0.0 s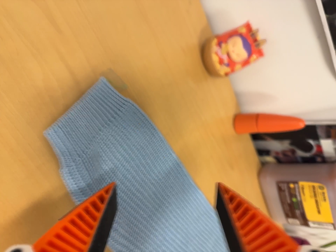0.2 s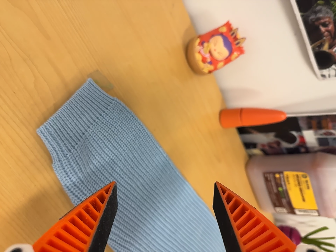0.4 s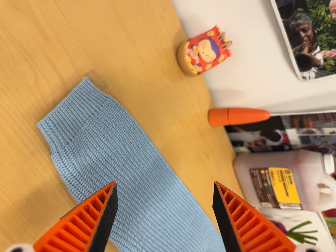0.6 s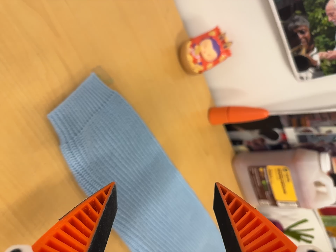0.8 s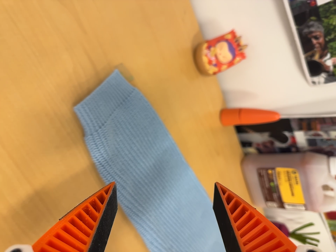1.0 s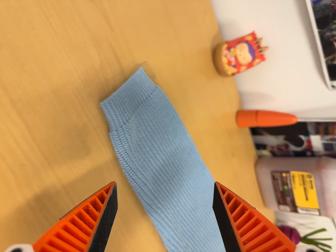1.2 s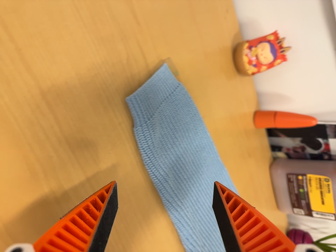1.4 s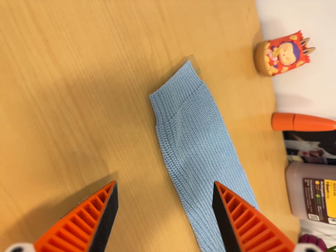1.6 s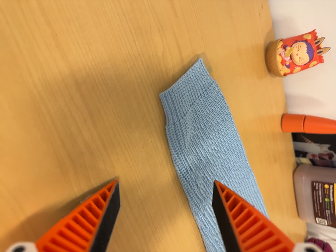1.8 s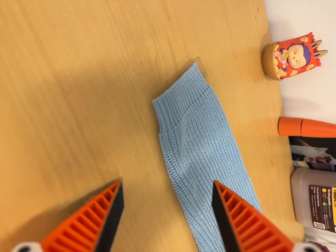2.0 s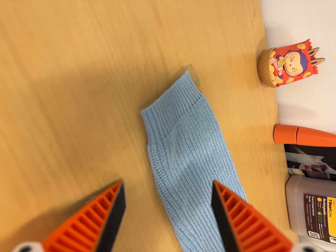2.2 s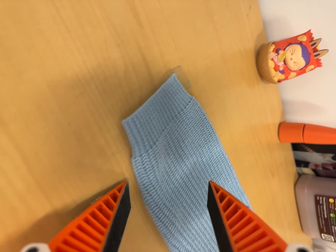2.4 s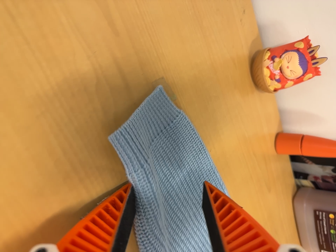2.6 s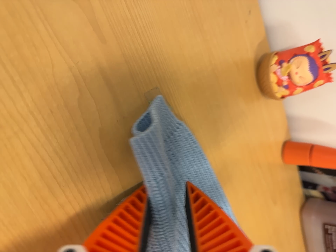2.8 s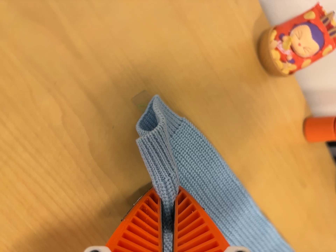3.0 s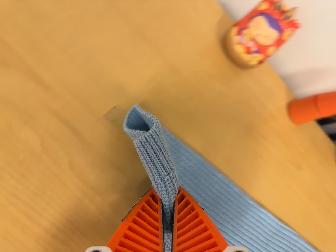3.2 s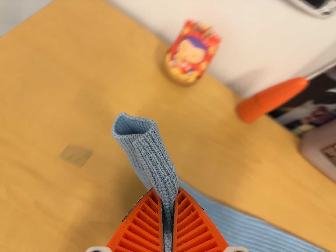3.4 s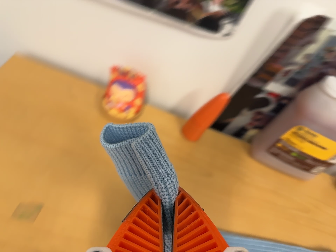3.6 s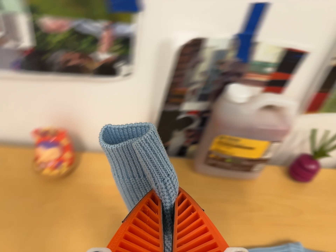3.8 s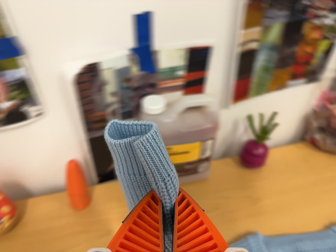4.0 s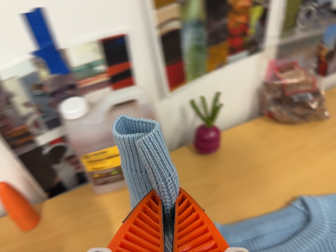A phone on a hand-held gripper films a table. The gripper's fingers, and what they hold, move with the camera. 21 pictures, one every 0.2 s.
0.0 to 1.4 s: The camera travels to its left and backward, about 9 cm, so close, fixed things drift to the right.
1.4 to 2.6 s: The camera travels forward, toward the top of its view and to its right, about 12 cm, so what stands in front looms larger.
2.6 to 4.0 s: The camera travels to its right, about 50 cm, so close, fixed things drift to the left. Its aim tips toward the top of its view by about 15 degrees, and the scene shifts downward. It rolls about its line of sight by about 85 degrees, and the scene rotates counterclockwise.
The film runs forward here.
